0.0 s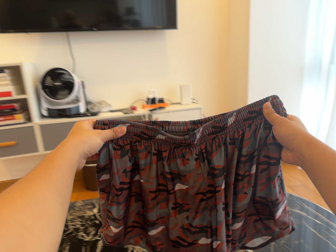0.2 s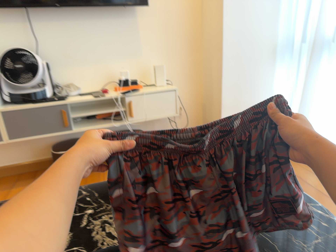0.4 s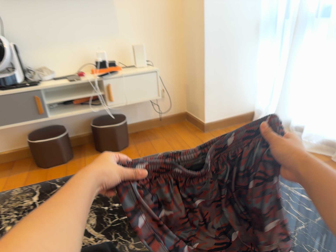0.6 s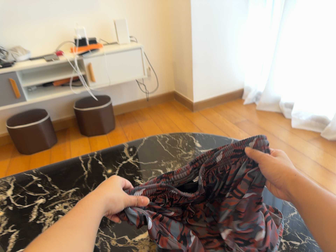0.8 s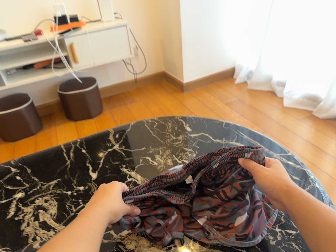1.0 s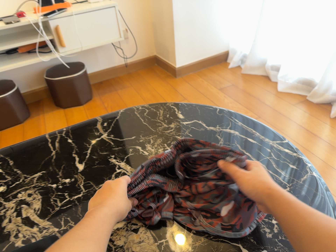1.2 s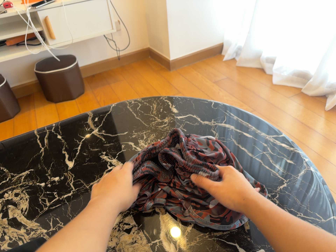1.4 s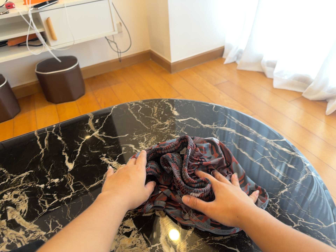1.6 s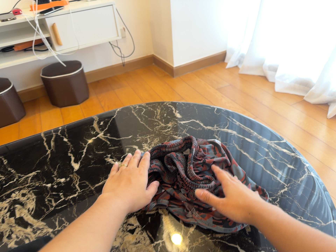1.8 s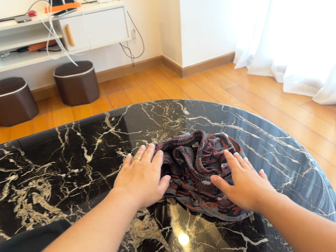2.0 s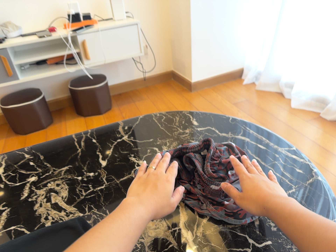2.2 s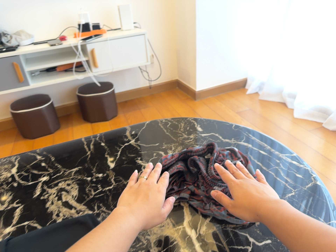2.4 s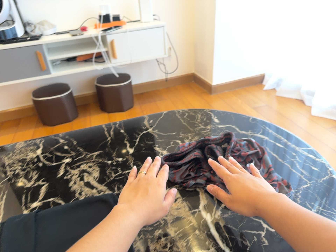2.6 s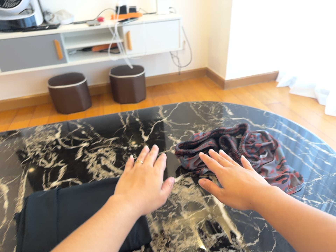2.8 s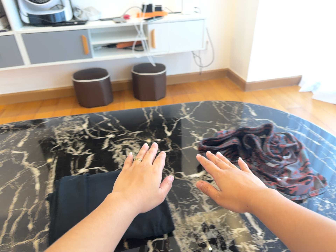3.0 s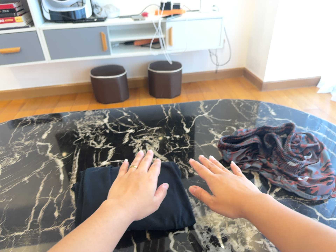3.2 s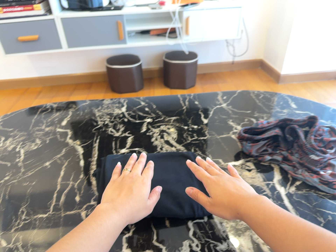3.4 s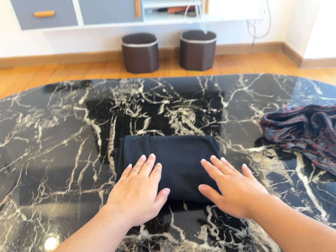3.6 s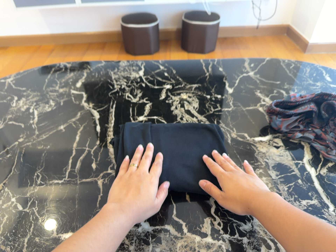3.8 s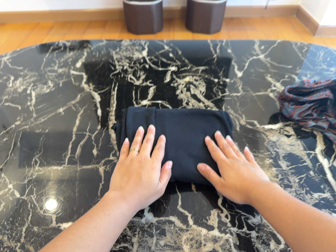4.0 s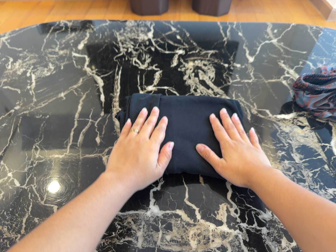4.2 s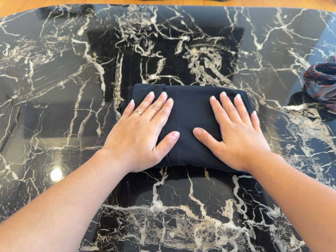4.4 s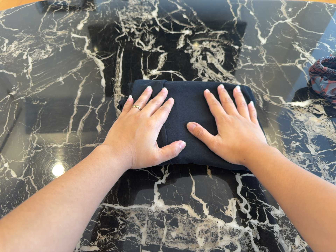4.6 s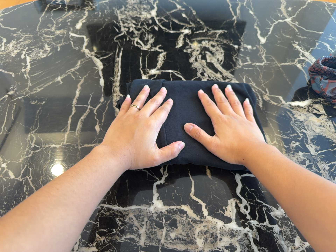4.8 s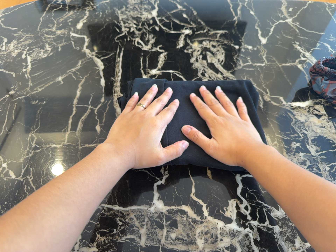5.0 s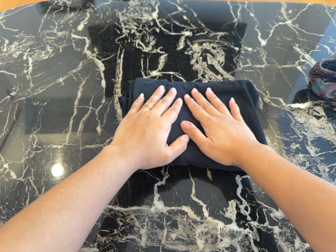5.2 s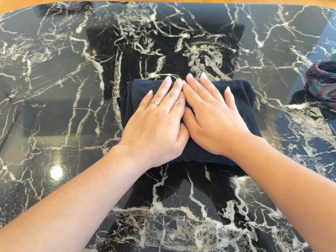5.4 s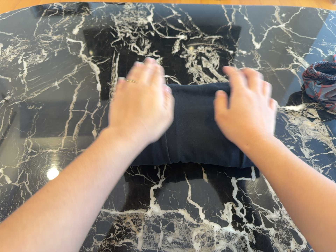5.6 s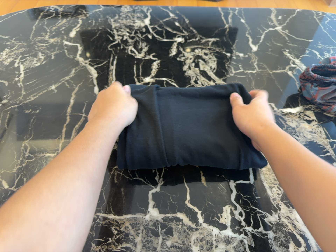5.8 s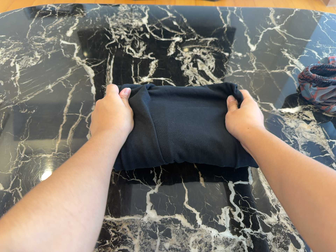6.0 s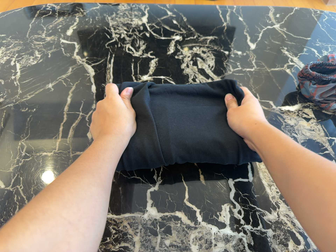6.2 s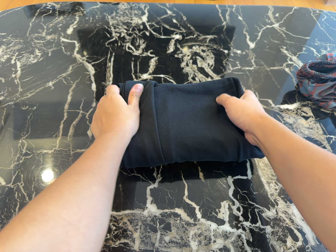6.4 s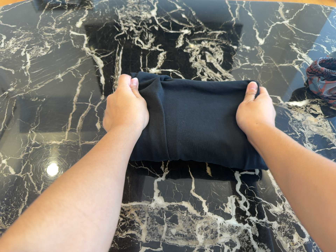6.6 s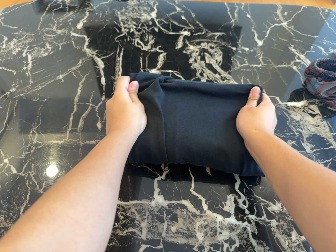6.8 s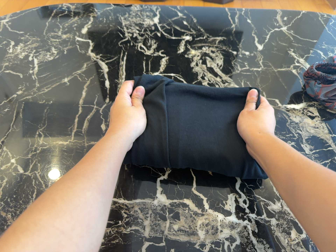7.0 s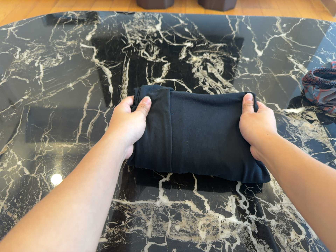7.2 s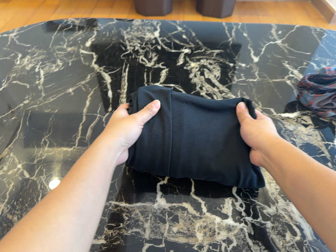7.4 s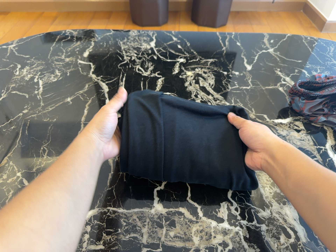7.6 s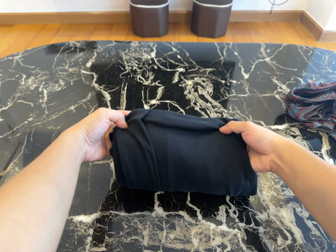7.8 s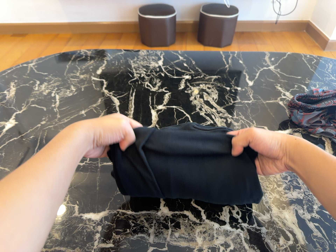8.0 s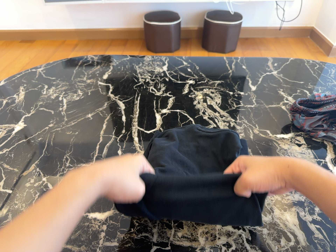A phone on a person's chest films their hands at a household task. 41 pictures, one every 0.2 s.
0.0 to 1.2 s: The scene slides to the left, as the camera pans about 15 degrees to its right. It travels forward, about 30 cm, so what stands in front looms larger. Its aim tips toward the bottom of its view by about 25 degrees, and the scene shifts upward. It rolls about its line of sight by about 10 degrees, and the scene rotates counterclockwise.
1.2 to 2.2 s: The camera travels backward, about 12 cm, so what stands in front gets smaller.
2.2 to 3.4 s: The camera swings to its left by about 15 degrees, and the scene slides to the right. It travels to its left and toward the bottom of its view, about 14 cm, so close, fixed things drift to the right. Its aim tips toward the bottom of its view by about 10 degrees, and the scene shifts upward. It rolls about its line of sight by about 15 degrees, and the scene rotates clockwise.
3.4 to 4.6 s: The camera travels forward, about 12 cm, so what stands in front looms larger. Its aim tips toward the bottom of its view by about 15 degrees, and the scene shifts upward.
4.6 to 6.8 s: The camera shifts only a little, or ends up much as it began.
6.8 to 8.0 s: The camera travels backward, about 9 cm, so what stands in front gets smaller. Its aim tips toward the top of its view by about 10 degrees, and the scene shifts downward.
The film runs backward here.
